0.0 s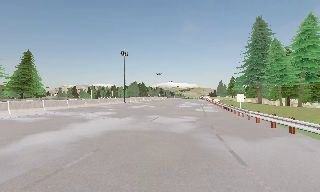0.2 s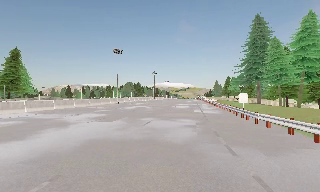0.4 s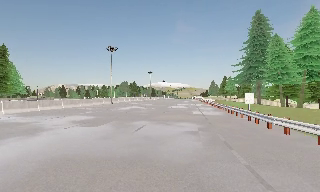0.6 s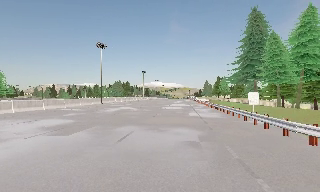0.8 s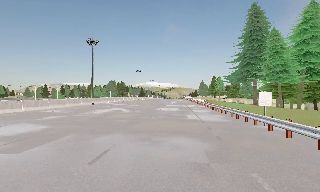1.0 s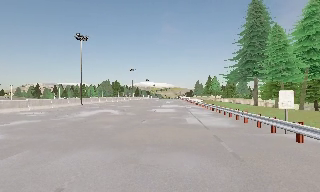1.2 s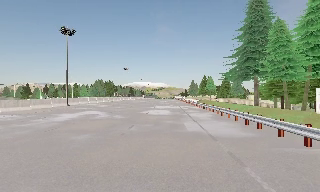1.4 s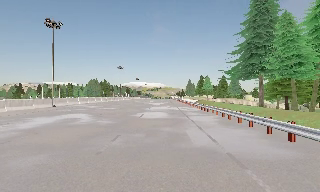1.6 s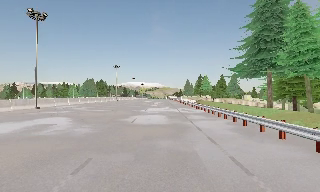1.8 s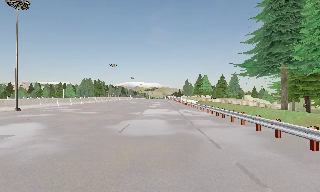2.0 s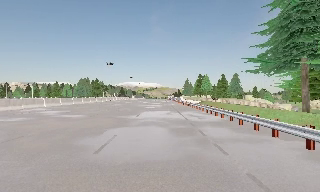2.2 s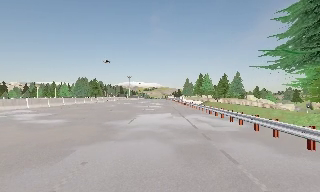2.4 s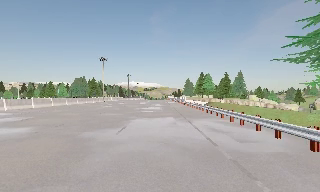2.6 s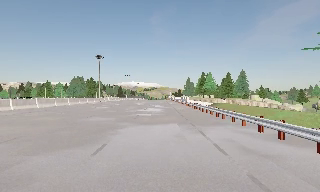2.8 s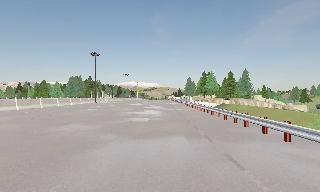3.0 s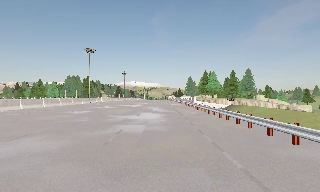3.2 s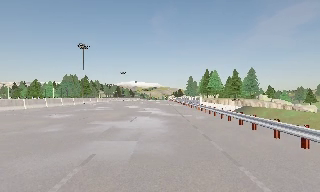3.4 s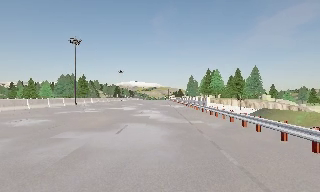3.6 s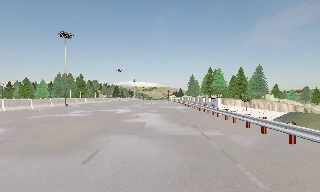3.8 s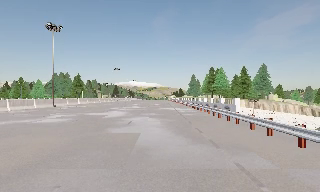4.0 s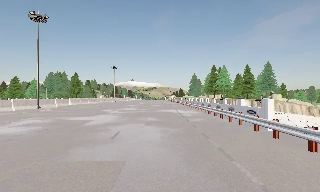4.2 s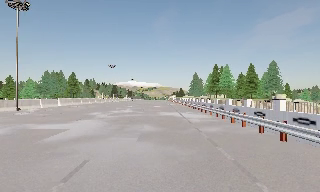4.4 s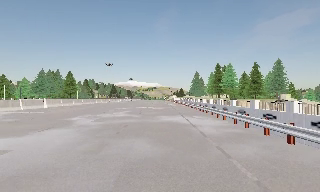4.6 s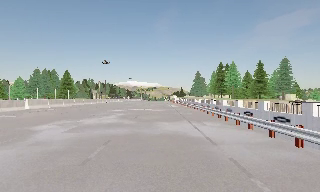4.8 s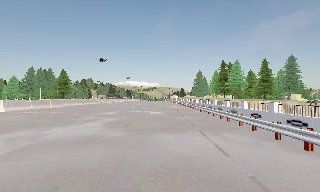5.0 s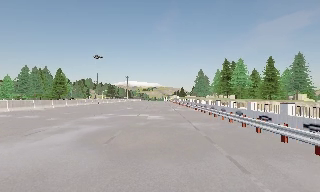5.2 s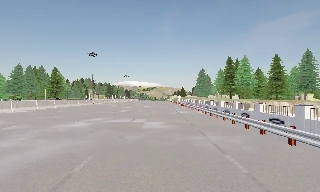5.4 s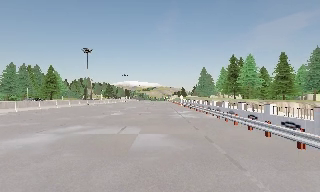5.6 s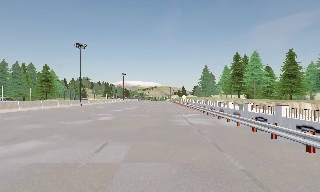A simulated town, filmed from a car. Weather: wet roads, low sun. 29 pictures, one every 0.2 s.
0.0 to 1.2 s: The camera pans to its right, which is clockwise from overhead, by about 10 degrees. It travels forward, about 10 m, so what stands in front looms larger.
1.2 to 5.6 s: The camera travels forward, about 60 m, so what stands in front looms larger.
The film runs forward here.
